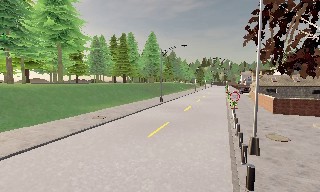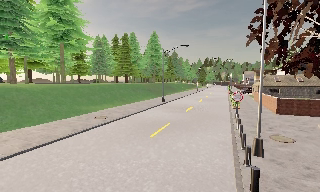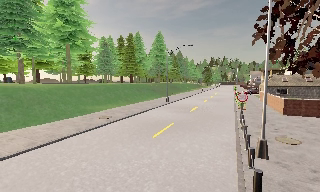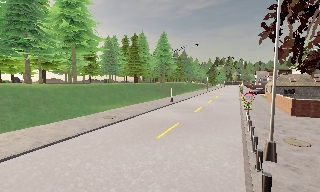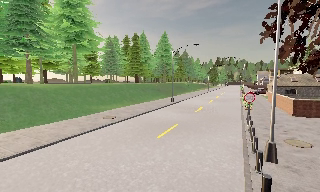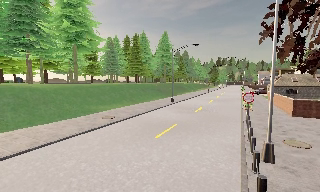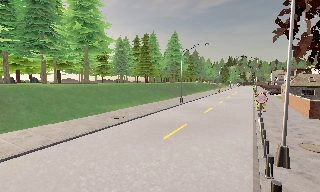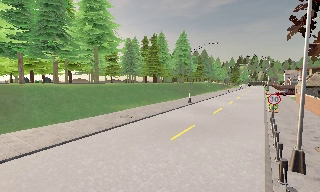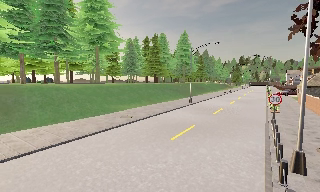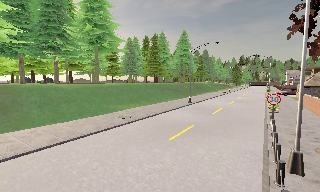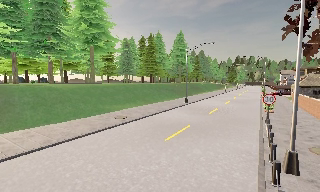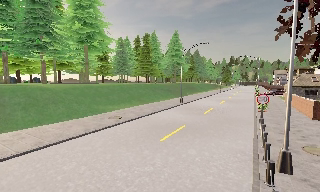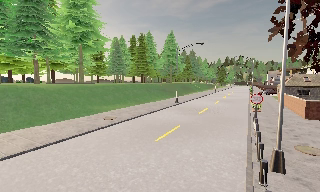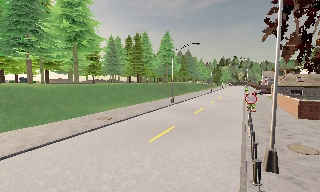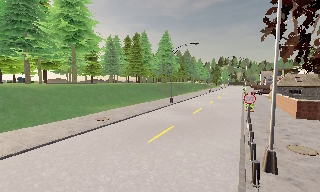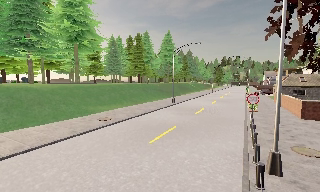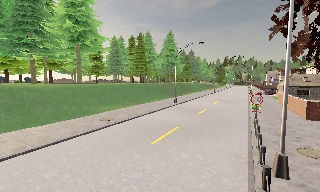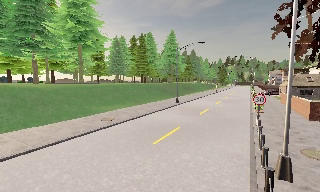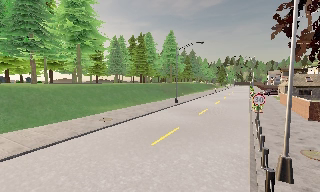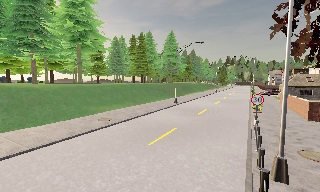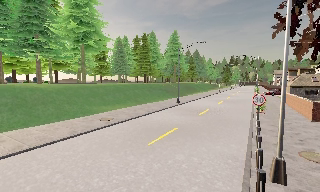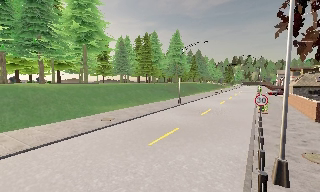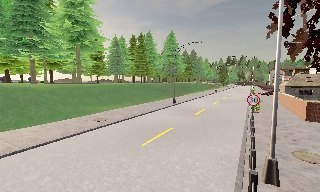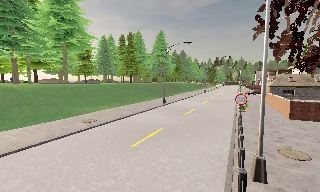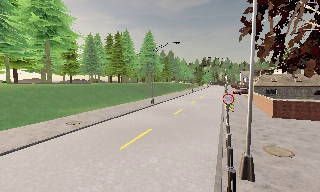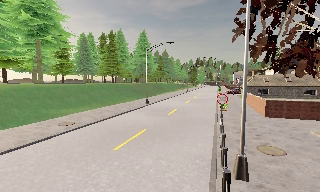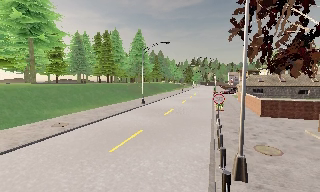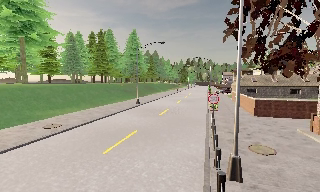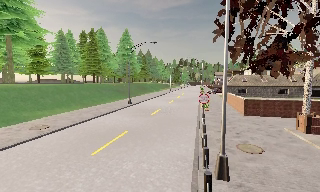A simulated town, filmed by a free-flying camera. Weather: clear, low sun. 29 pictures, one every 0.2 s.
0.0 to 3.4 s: The camera travels forward and to its right, about 1.5 m, so what stands in front looms larger.
3.4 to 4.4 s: The camera travels to its right, about 0.5 m, so close, fixed things drift to the left.
4.4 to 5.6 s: The camera pans to its right, which is clockwise from overhead, by about 15 degrees.
The film runs forward here.
